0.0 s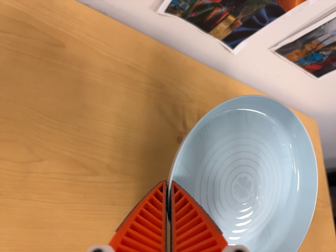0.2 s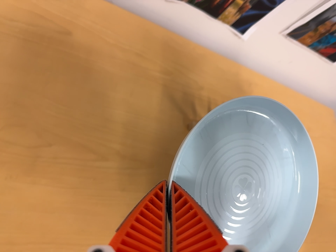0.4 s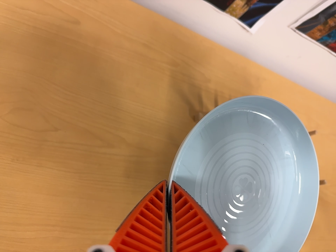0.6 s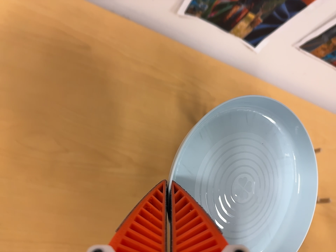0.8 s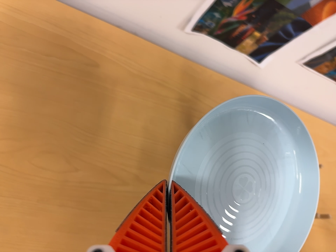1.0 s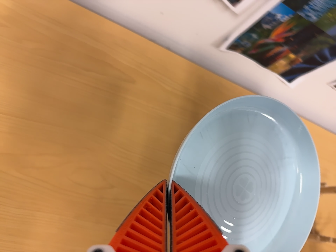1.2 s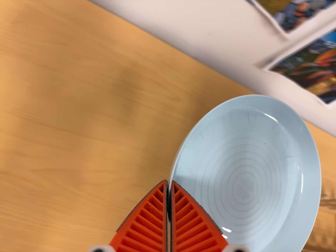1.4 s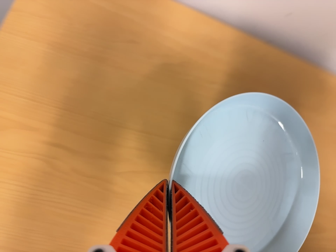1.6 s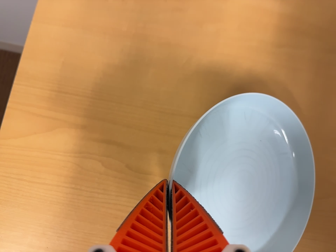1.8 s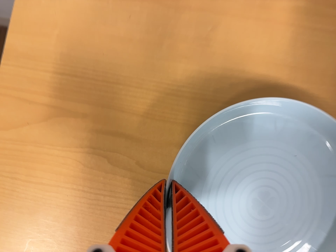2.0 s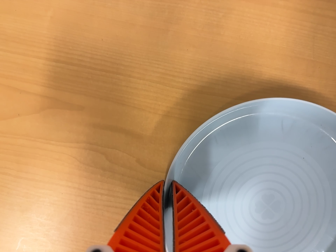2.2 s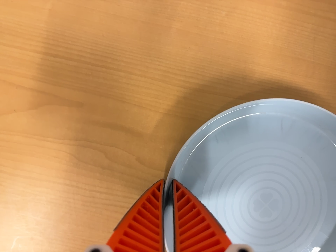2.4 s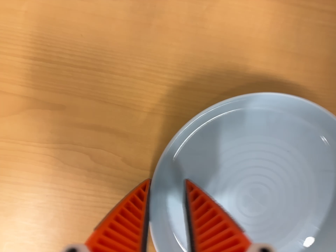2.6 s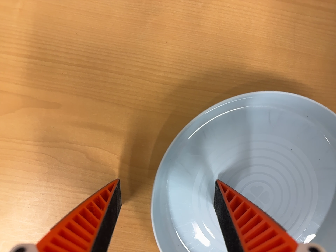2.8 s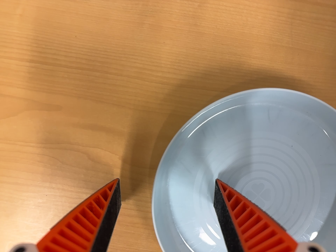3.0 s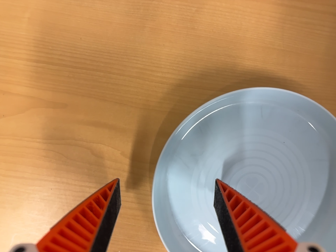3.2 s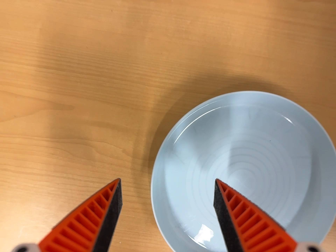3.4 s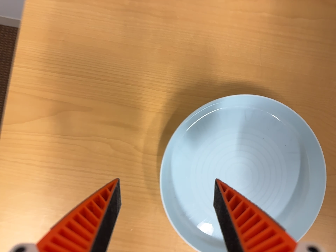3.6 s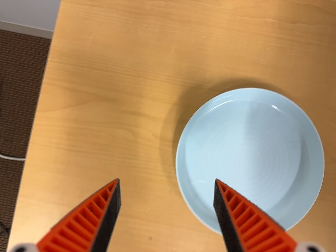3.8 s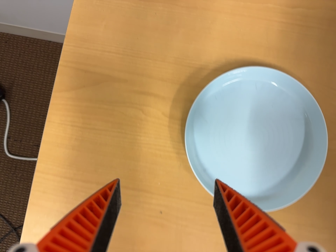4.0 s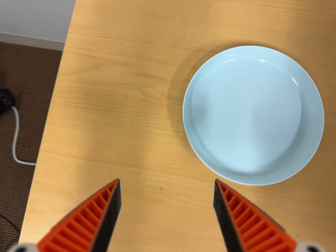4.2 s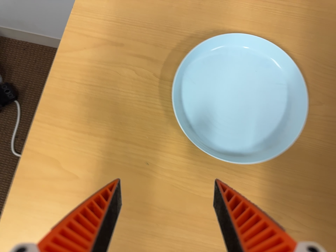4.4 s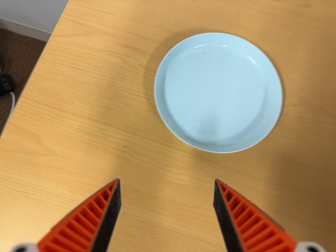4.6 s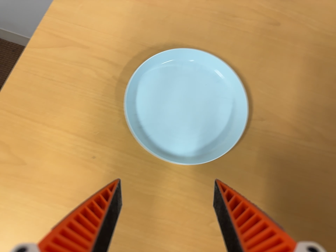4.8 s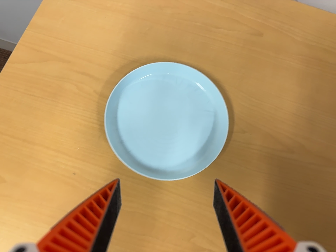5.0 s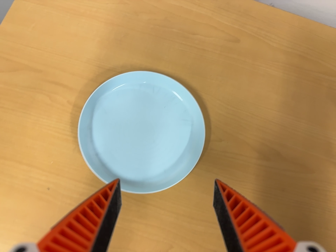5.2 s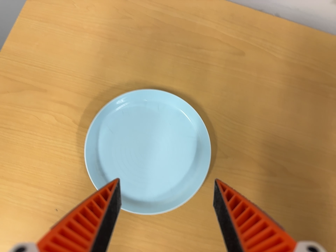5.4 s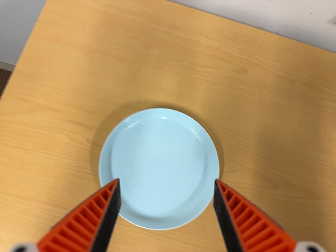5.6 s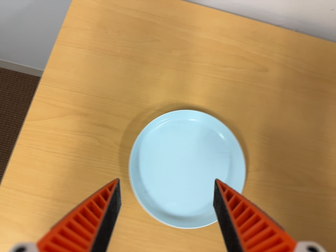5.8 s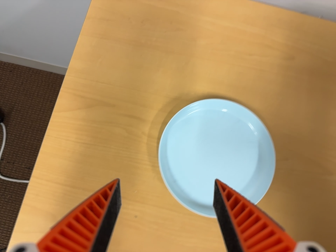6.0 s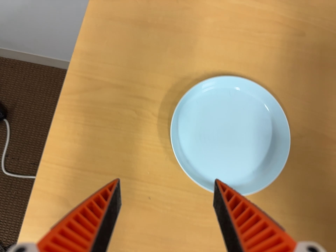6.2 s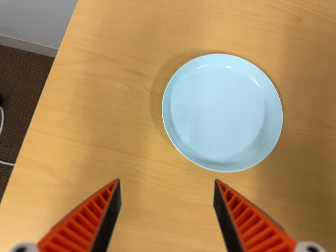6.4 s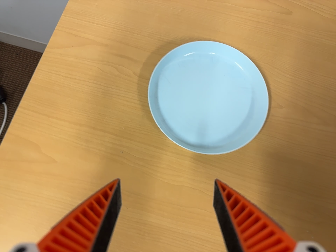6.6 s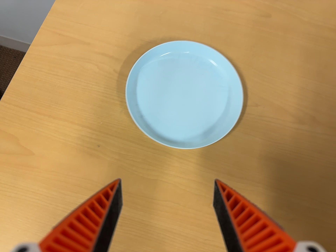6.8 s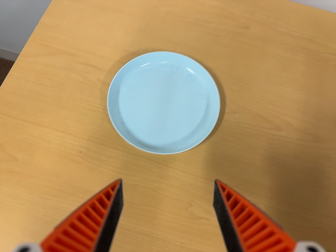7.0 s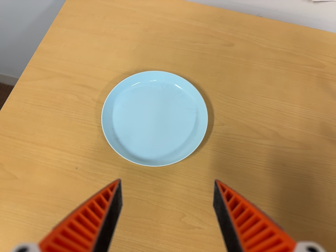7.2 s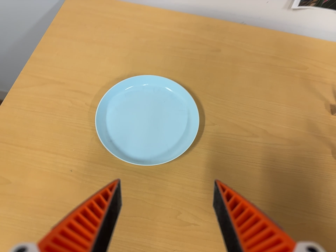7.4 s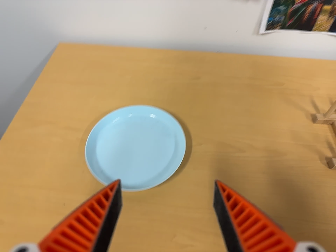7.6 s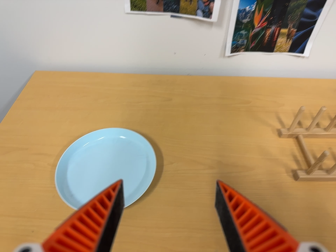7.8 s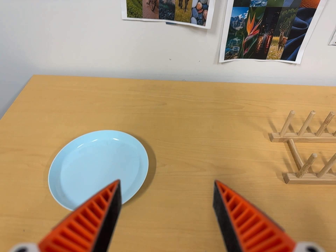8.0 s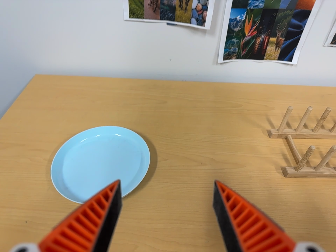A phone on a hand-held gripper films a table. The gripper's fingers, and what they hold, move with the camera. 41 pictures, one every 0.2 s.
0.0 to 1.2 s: The camera swings to its left by about 10 degrees, and the scene slides to the right. It travels to its left and toward the top of its view, about 14 cm, so close, fixed things drift to the right.
1.2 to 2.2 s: The camera pans to its left by about 25 degrees. It travels forward, toward the top of its view and to its left, about 18 cm, so what stands in front looms larger. Its aim tips toward the bottom of its view by about 20 degrees, and the scene shifts upward.
2.2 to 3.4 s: The camera travels backward, about 7 cm, so what stands in front gets smaller.
3.4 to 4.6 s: The camera travels toward the bottom of its view and backward, about 22 cm. Its aim tips toward the top of its view by about 15 degrees. It rolls about its line of sight by about 10 degrees, and the scene rotates clockwise.
4.6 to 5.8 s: The camera travels toward the top of its view and to its left, about 12 cm, so close, fixed things drift downward.
5.8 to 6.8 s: The camera travels toward the bottom of its view and to its right, about 18 cm.
6.8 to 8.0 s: The camera travels toward the bottom of its view, to its right and backward, about 14 cm. Its aim tips toward the top of its view by about 25 degrees. It rolls about its line of sight by about 15 degrees, and the scene rotates counterclockwise.
The film runs backward here.
